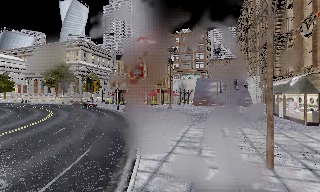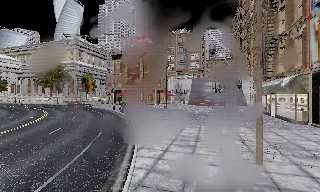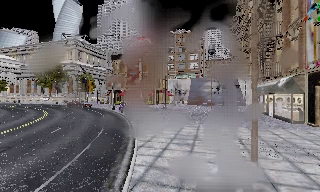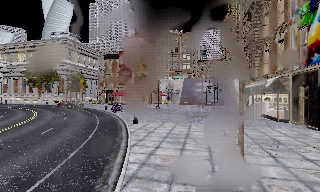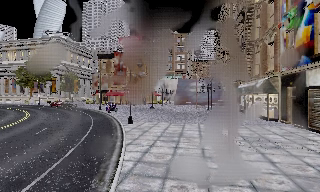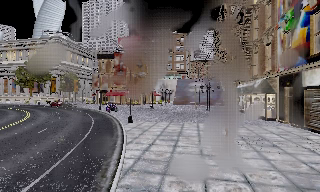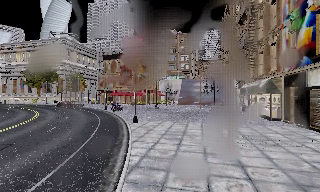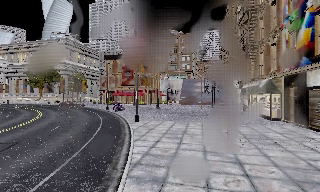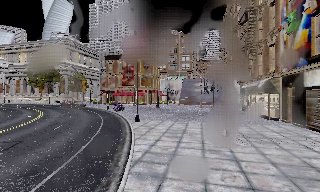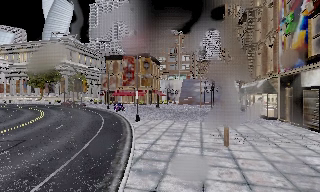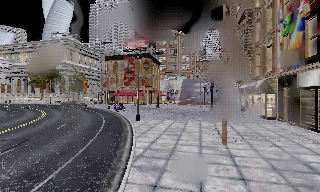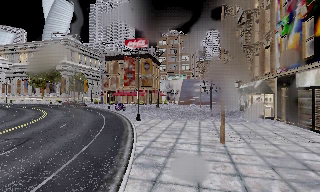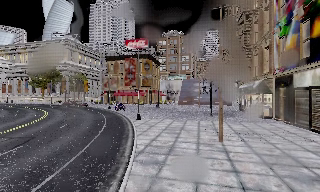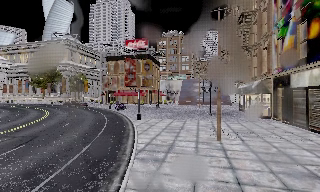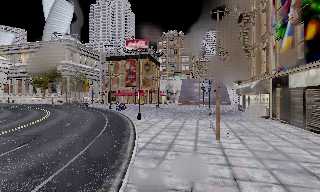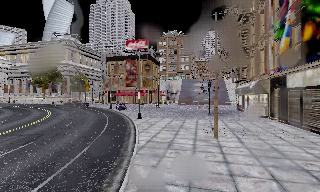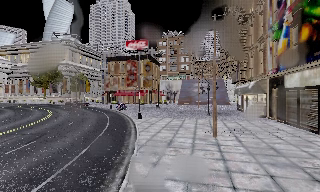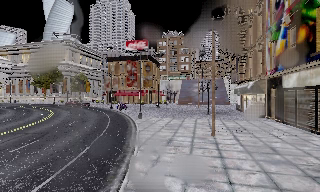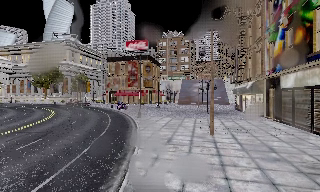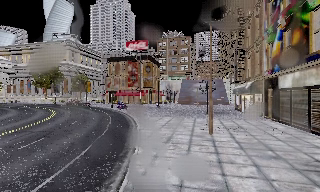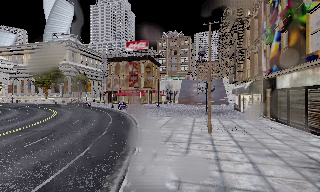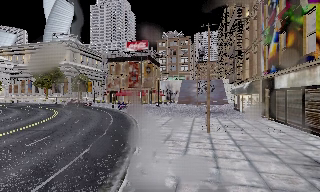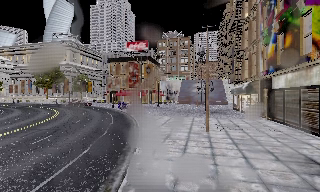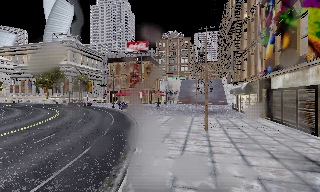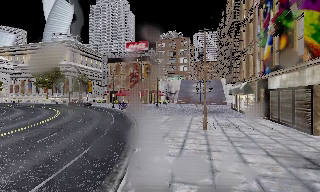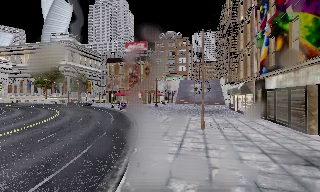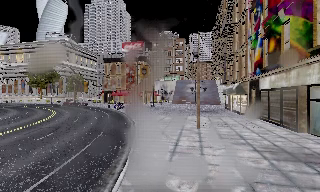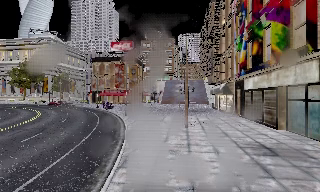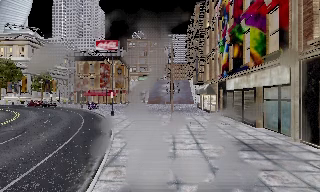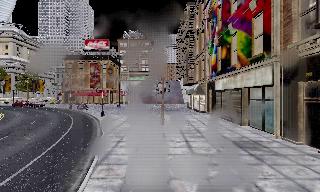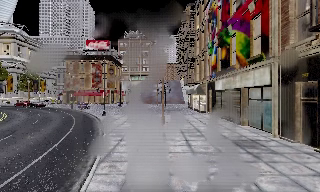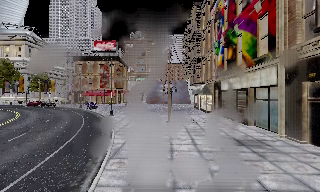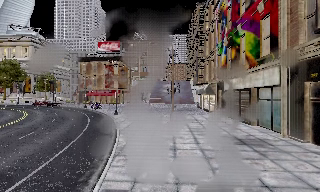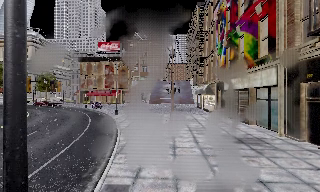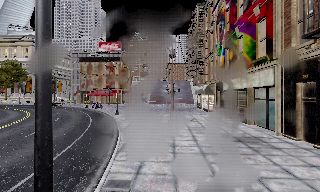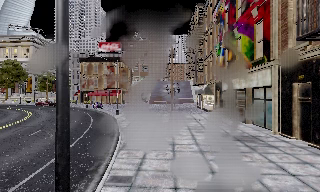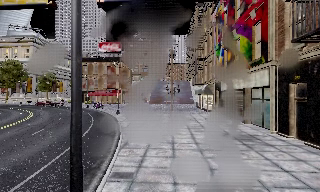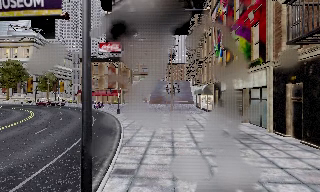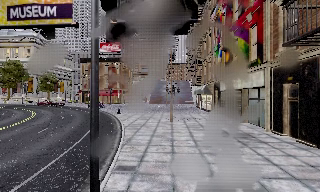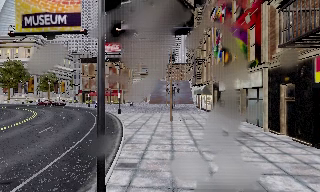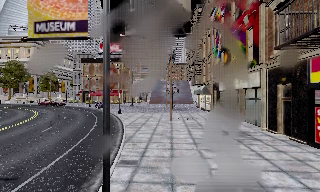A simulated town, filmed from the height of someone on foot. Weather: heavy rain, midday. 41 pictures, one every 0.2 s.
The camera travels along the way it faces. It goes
backward.
0.0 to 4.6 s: The camera travels backward, about 6 m, so what stands in front gets smaller.
4.6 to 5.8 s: The camera swings to its right by about 15 degrees, and the scene slides to the left. It travels backward, about 1.5 m, so what stands in front gets smaller.
5.8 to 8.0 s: The camera travels backward, about 2.5 m, so what stands in front gets smaller.
The film runs backward here.
